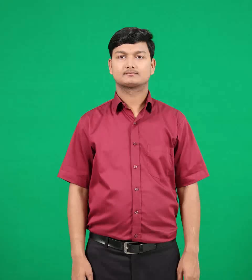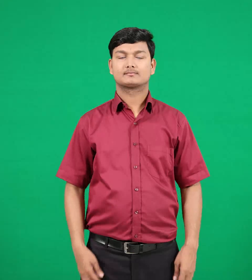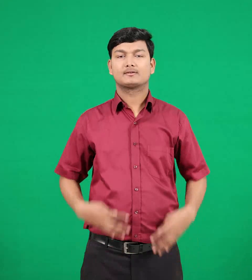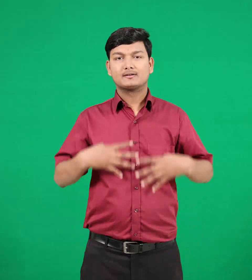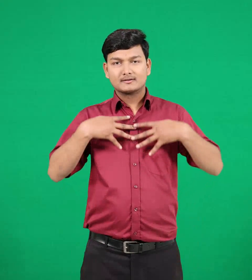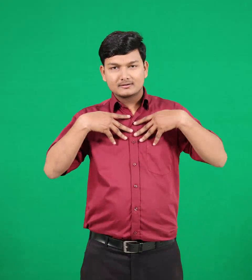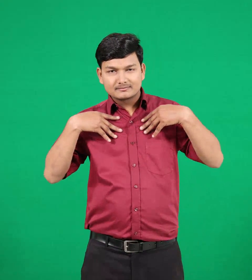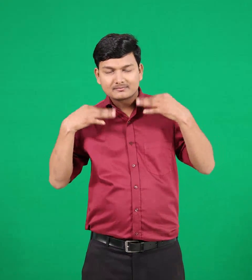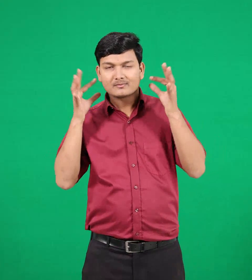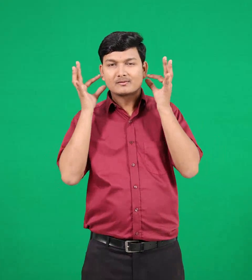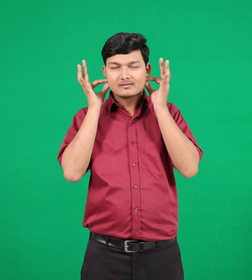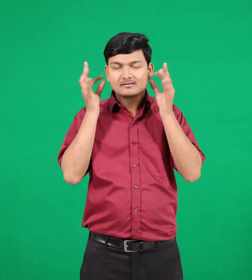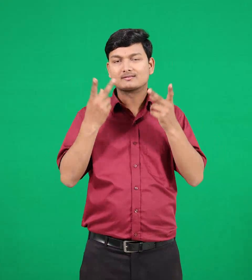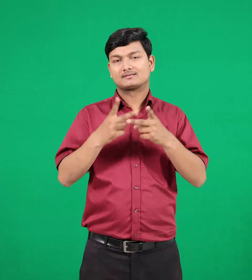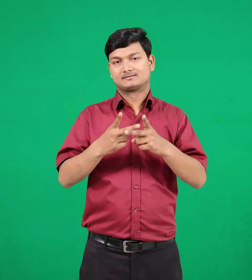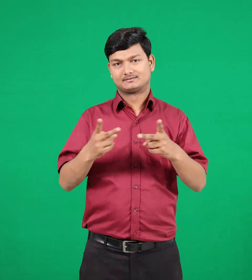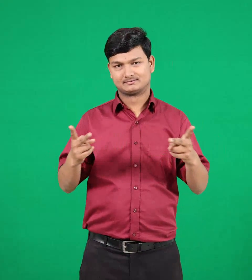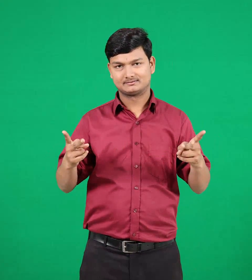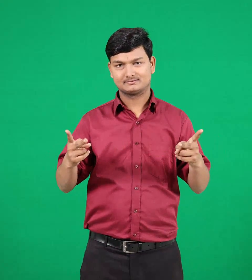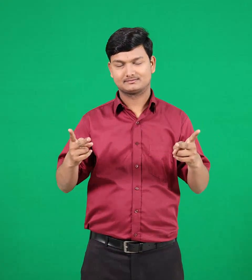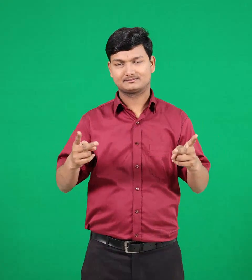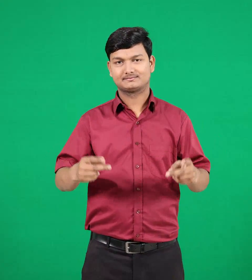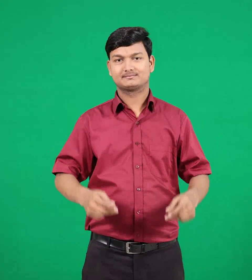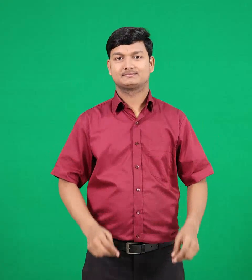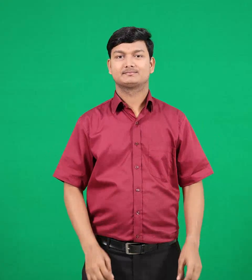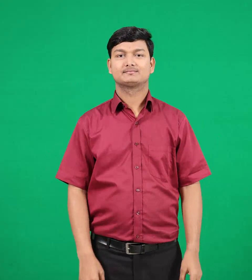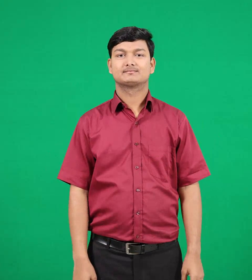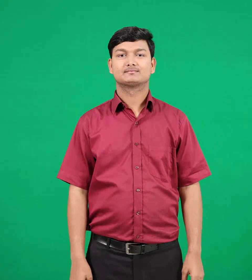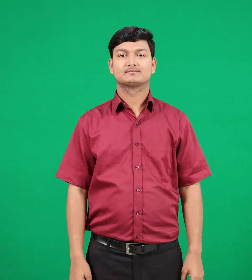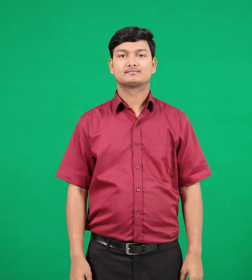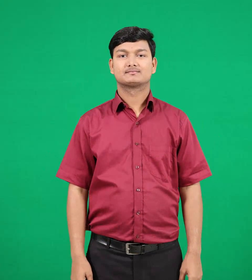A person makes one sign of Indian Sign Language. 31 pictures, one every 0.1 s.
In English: jewellery
